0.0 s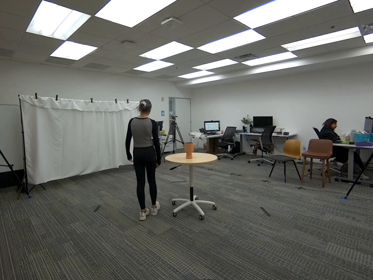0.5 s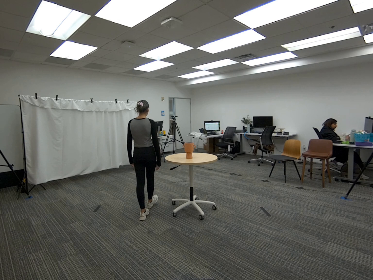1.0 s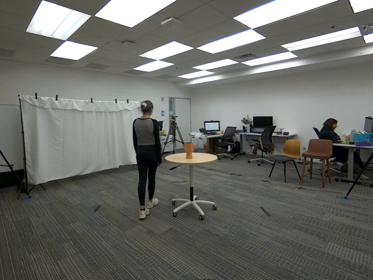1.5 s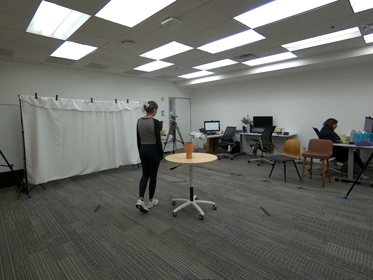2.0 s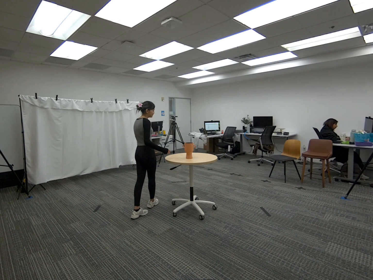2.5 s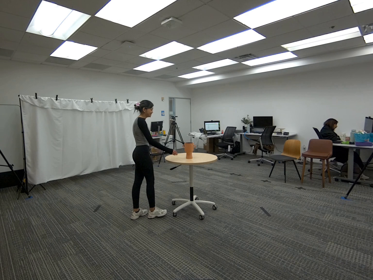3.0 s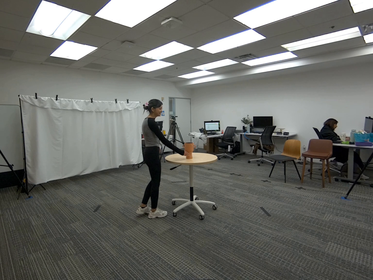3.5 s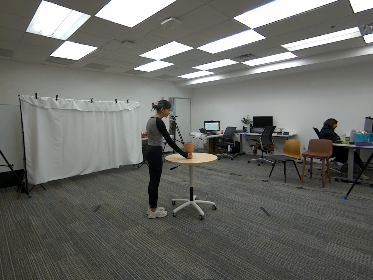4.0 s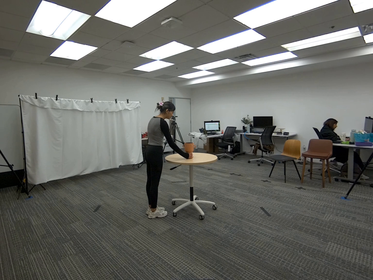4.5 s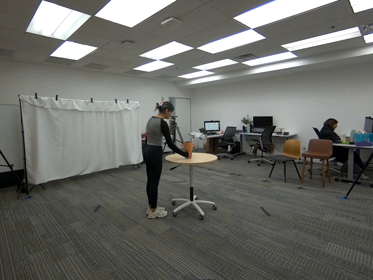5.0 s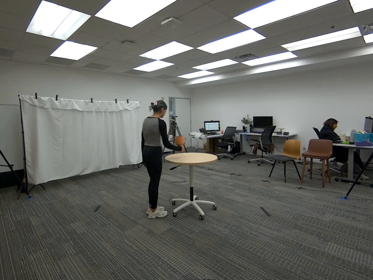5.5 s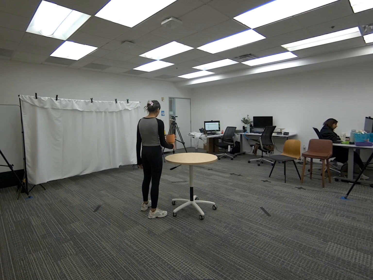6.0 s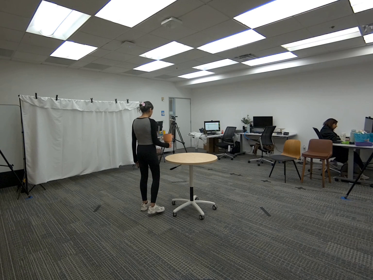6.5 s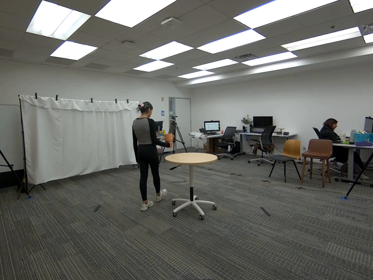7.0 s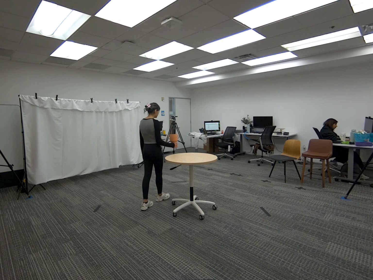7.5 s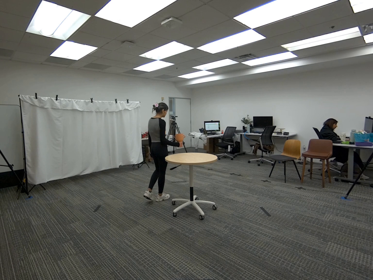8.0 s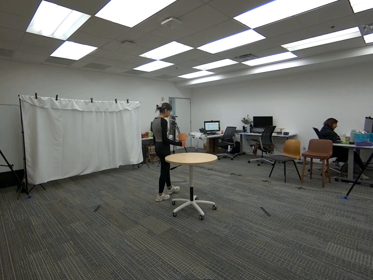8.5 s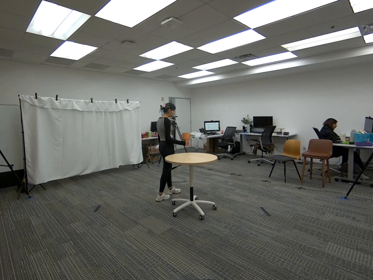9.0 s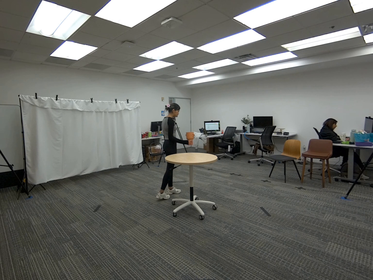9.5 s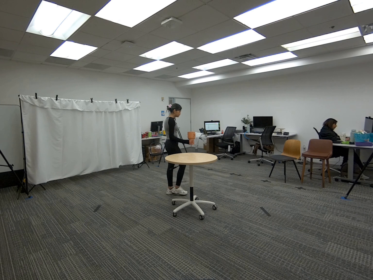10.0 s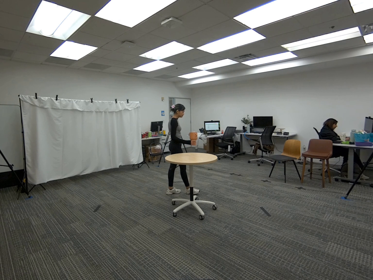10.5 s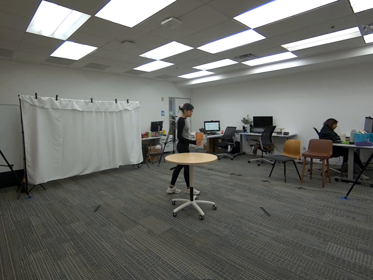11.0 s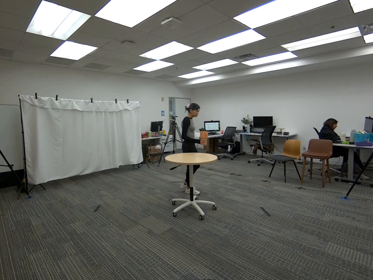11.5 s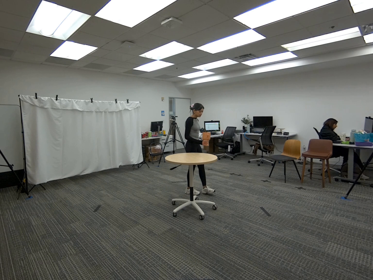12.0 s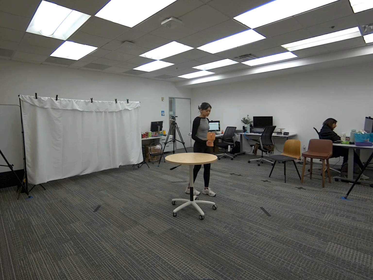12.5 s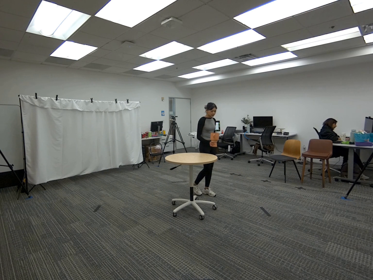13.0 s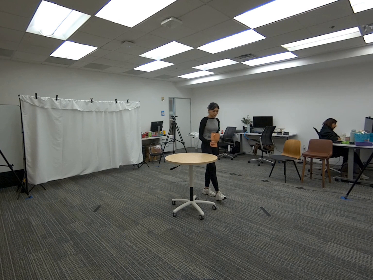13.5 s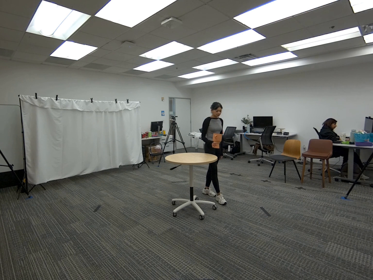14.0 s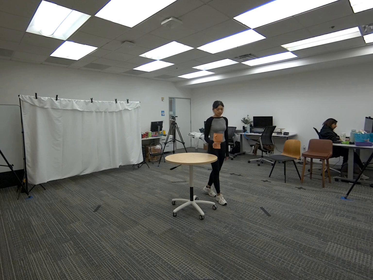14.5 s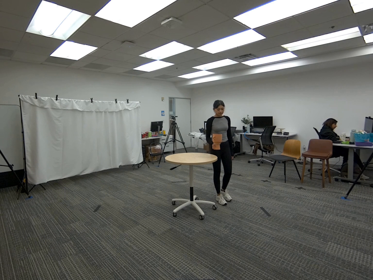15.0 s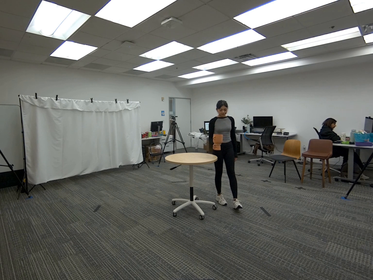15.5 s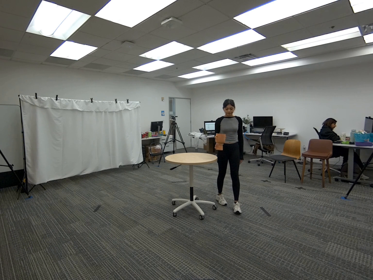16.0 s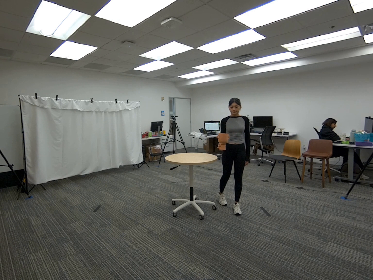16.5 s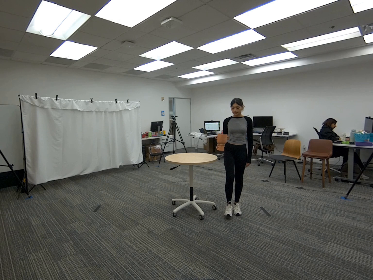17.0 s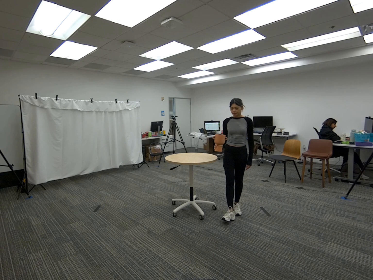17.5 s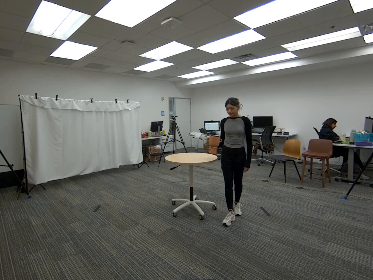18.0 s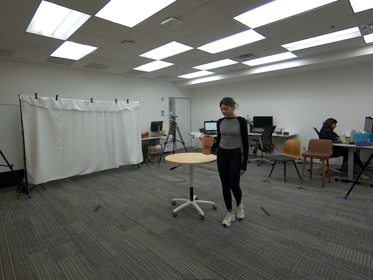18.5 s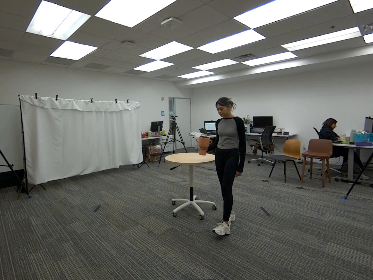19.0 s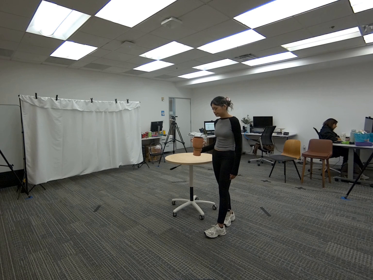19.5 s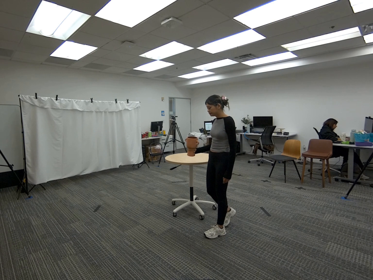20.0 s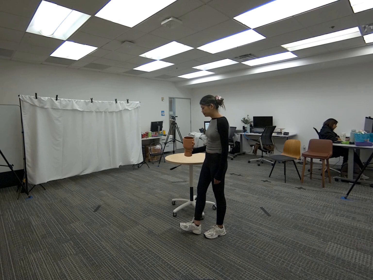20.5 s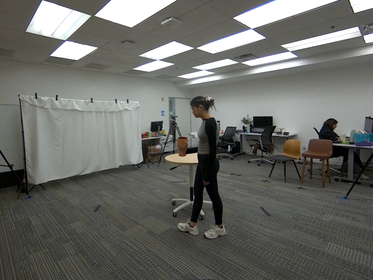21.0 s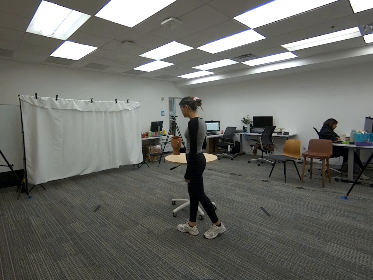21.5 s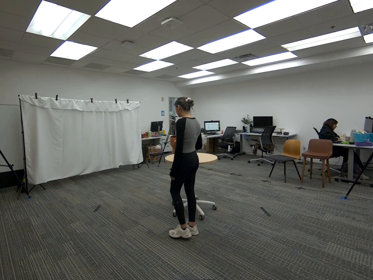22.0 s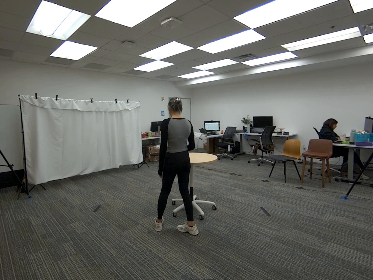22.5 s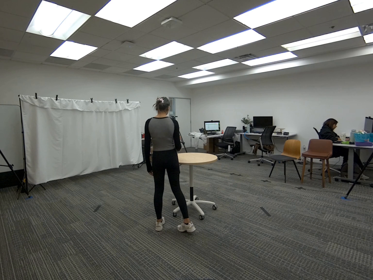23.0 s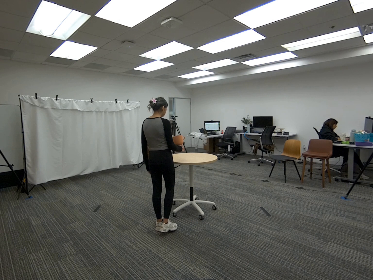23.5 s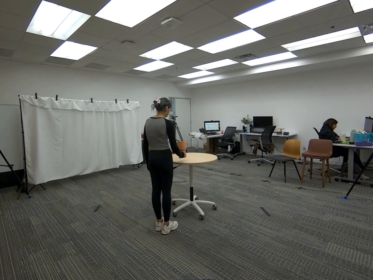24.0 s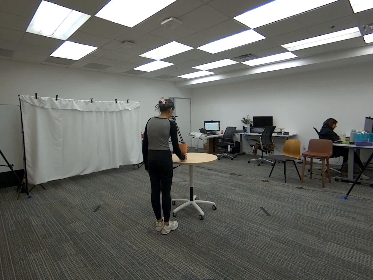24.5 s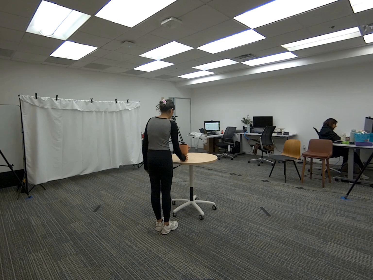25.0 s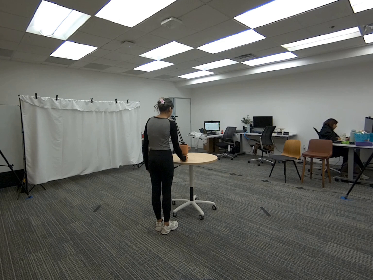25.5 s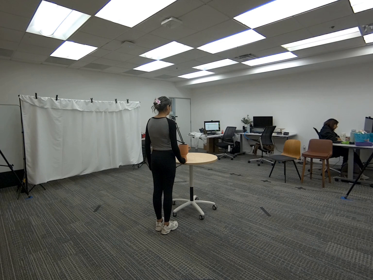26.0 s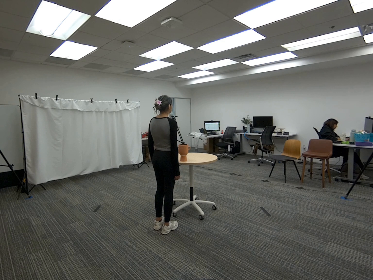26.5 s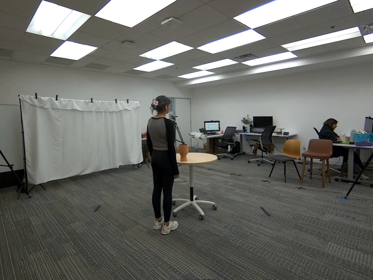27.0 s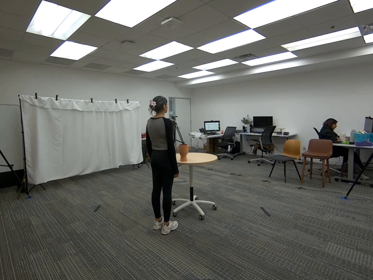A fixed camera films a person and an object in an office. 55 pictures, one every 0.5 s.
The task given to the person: Walk over to the ceramic vase on the round table and pick up the ceramic vase from the base using your right hand and walk within the bounding area. Place the ceramic vase on the round table when complete.
